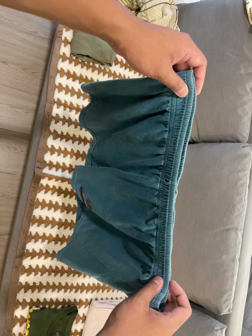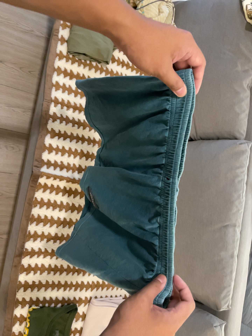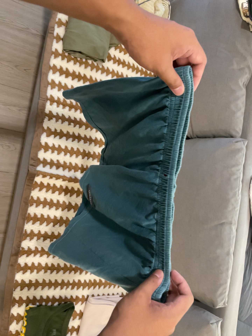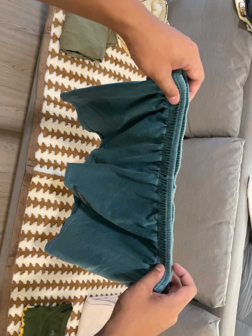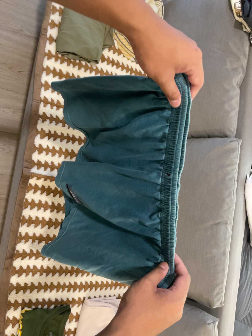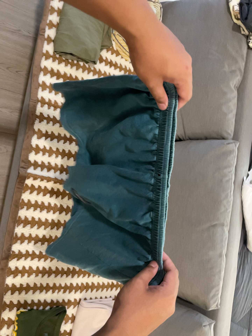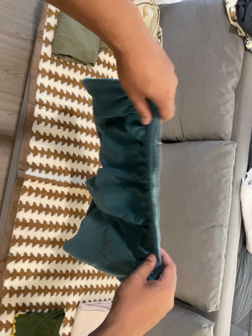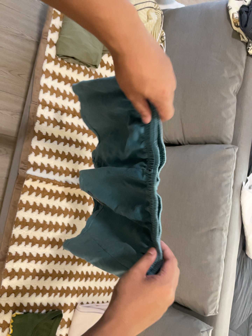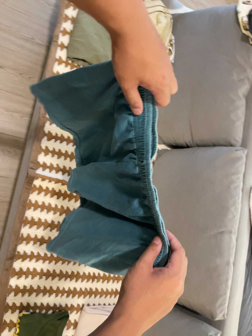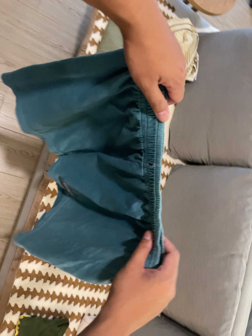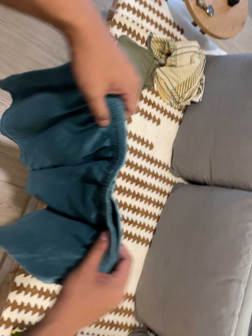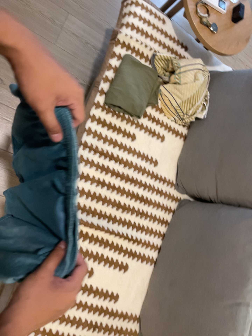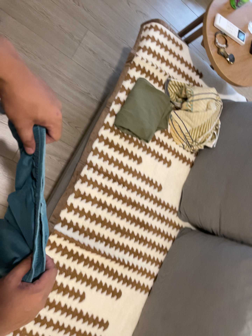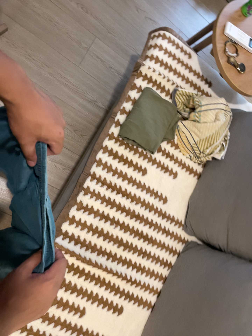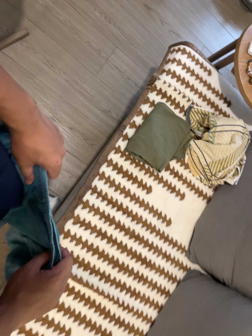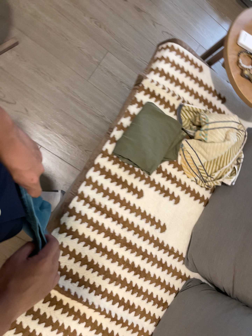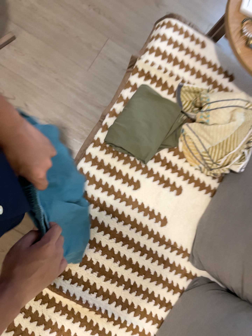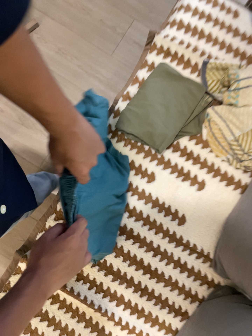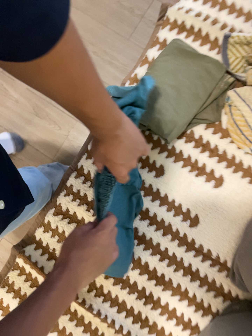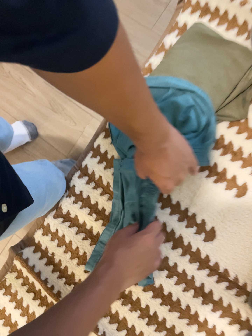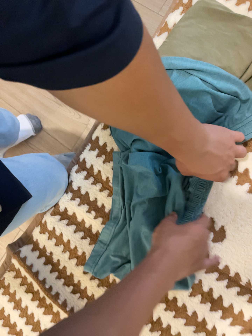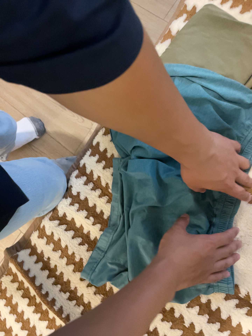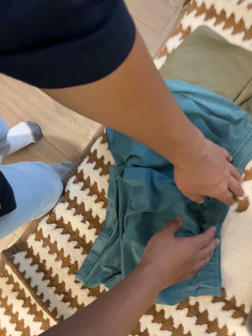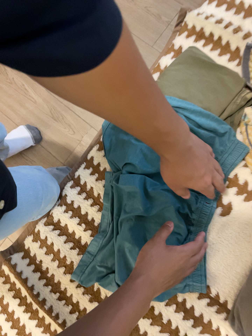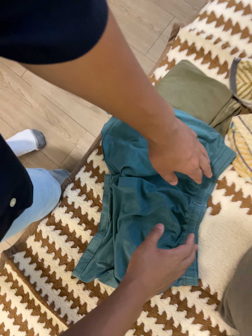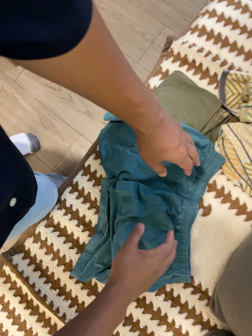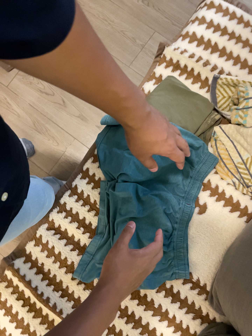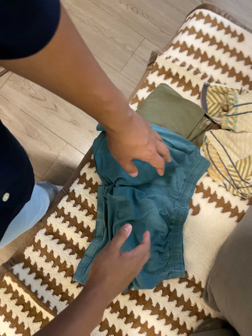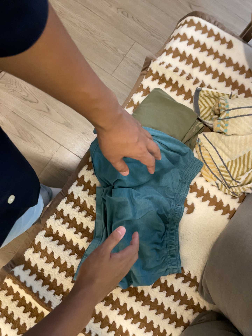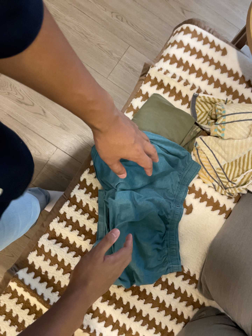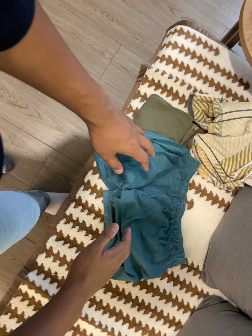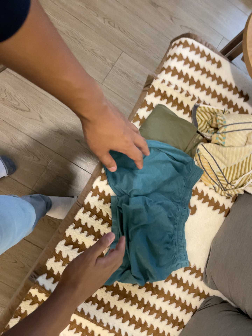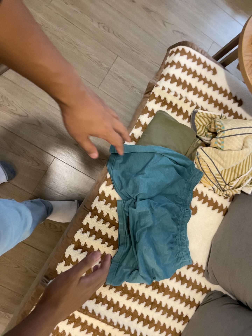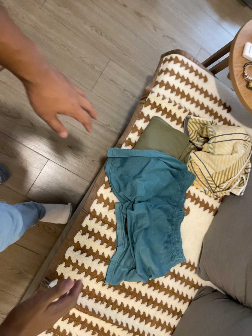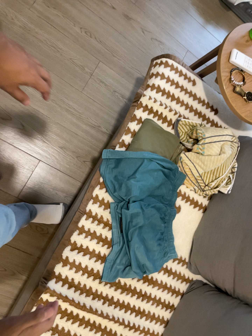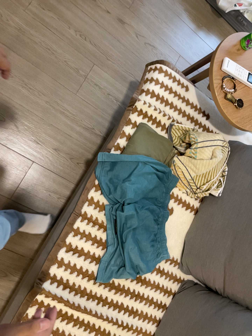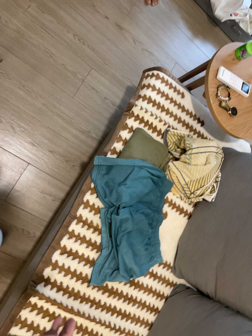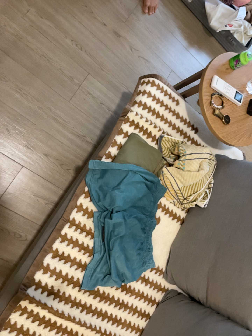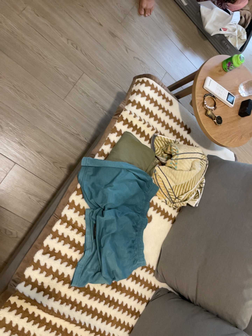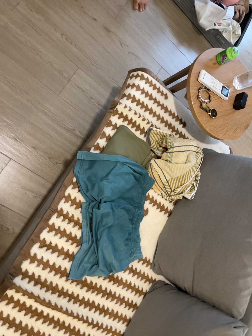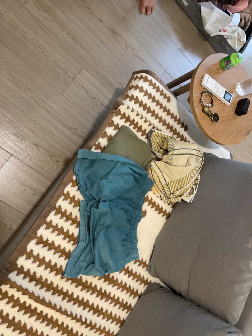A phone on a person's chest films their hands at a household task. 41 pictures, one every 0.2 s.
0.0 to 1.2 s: The camera shifts only a little, or ends up much as it began.
1.2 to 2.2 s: The camera's aim tips toward the top of its view by about 10 degrees, and the scene shifts downward. It rolls about its line of sight by about 10 degrees, and the scene rotates clockwise.
2.2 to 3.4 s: The camera pans to its left by about 25 degrees. It travels to its right and forward, about 50 cm. It rolls about its line of sight by about 10 degrees, and the scene rotates clockwise.
3.4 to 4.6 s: The camera pans to its left by about 15 degrees. It travels to its right and forward, about 20 cm.
4.6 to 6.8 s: The camera pans to its right by about 35 degrees. It travels to its left and backward, about 60 cm. It rolls about its line of sight by about 10 degrees, and the scene rotates counterclockwise.
6.8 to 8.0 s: The camera travels backward, about 7 cm, so what stands in front gets smaller.
The film runs backward here.
